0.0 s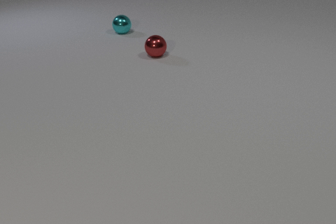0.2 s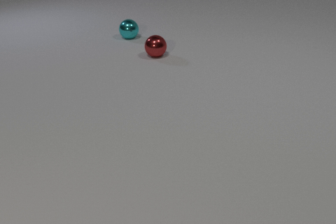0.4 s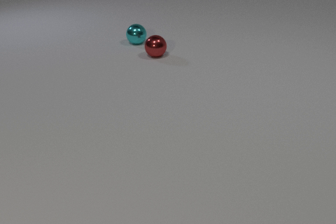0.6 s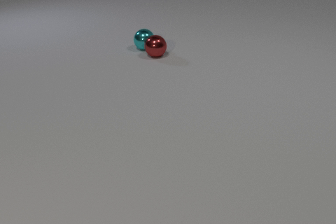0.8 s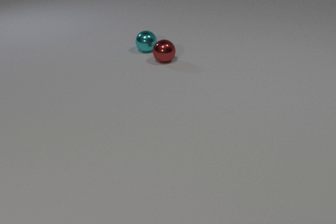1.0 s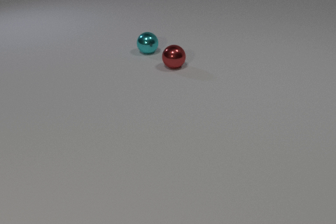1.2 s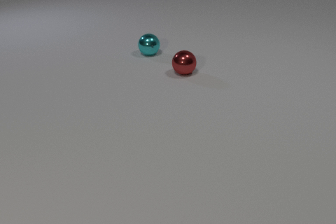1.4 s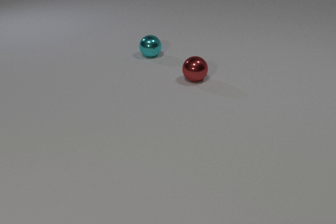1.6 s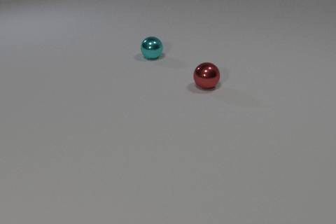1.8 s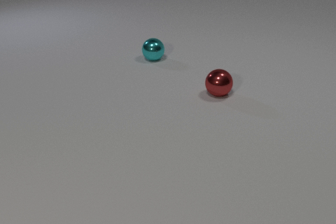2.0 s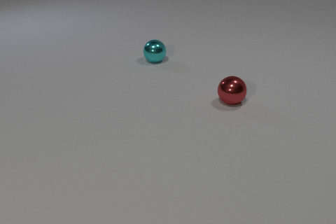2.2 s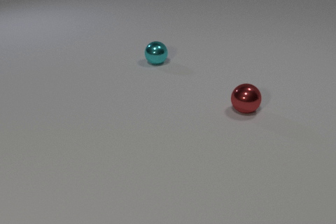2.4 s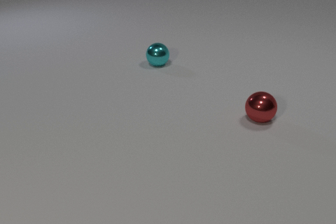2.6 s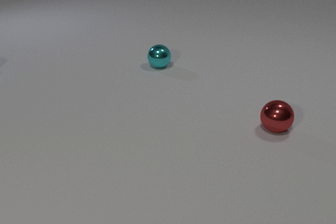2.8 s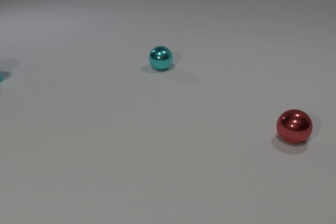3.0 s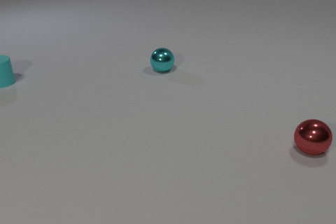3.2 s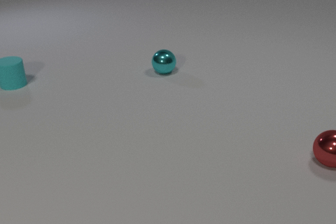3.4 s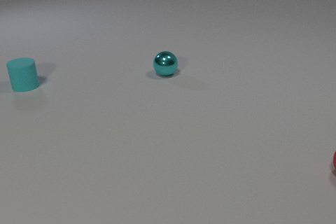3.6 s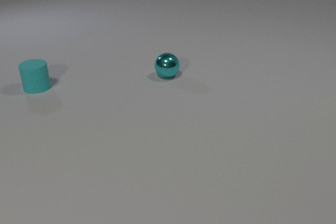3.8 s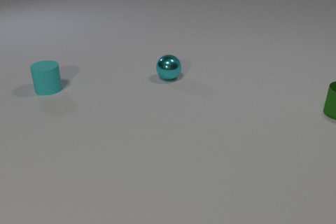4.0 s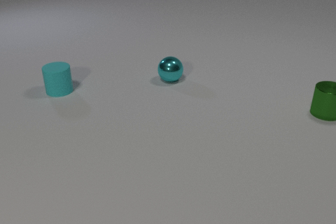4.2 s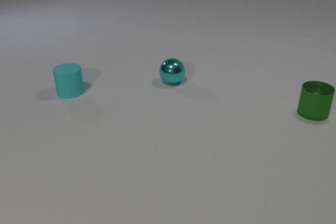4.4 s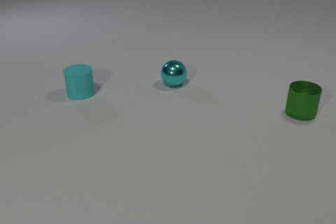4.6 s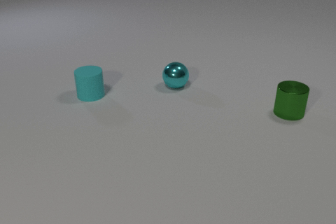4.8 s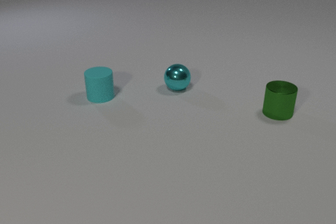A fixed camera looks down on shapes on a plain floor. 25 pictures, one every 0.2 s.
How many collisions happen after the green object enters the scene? 0.
What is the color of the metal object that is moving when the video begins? cyan.
How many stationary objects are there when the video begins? 1.
0.0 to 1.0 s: The cyan metal sphere rolls toward the camera and to the right. The red metal sphere rolls toward the camera and to the right. The cyan metal sphere and the red metal sphere collide.
1.0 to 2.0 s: The cyan metal sphere rolls toward the camera. The red metal sphere rolls toward the camera and to the right.
2.0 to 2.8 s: The cyan metal sphere rolls toward the camera. The red metal sphere rolls to the right and toward the camera. The cyan rubber cylinder comes in at the left edge.
2.8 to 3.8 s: The cyan metal sphere rolls toward the camera. The red metal sphere rolls to the right and toward the camera, leaves at the right edge. The green metal cylinder comes in at the right edge, slides to the left. The cyan rubber cylinder slides to the right and toward the camera.
3.8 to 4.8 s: The cyan metal sphere rolls toward the camera. The green metal cylinder slides to the left. The cyan rubber cylinder slides to the right and toward the camera.
